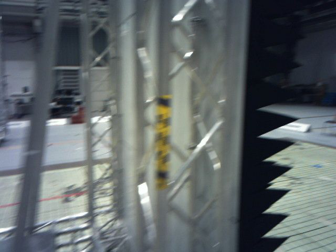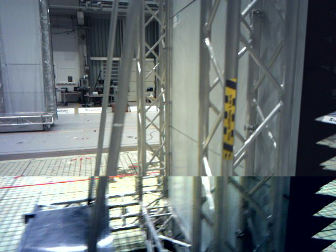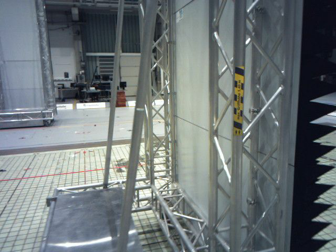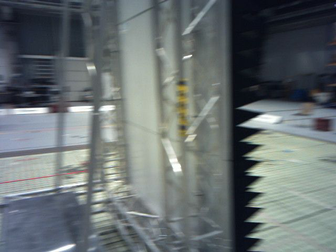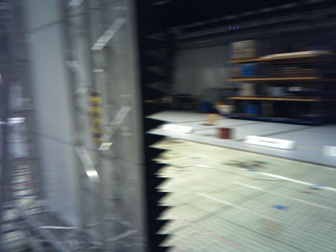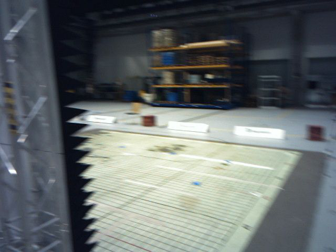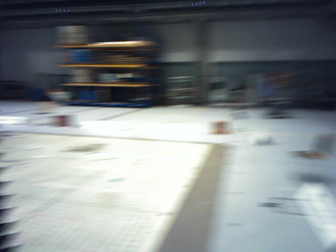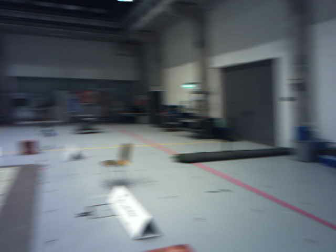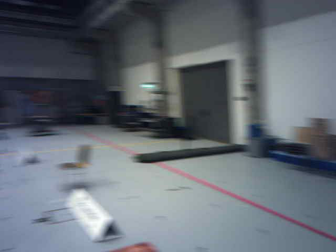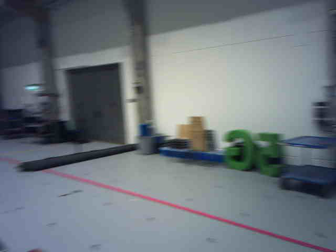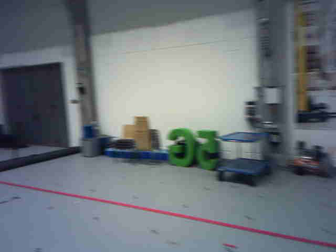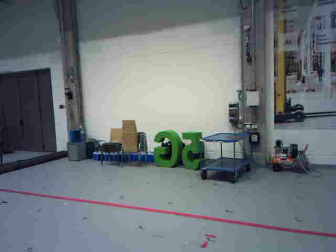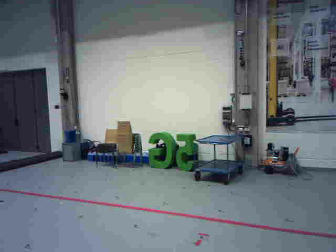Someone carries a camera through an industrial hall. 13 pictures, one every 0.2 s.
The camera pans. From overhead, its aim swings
clockwise.
The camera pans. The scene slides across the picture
to the left.
0.0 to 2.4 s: The camera swings to its right by about 135 degrees, and the scene slides to the left. It travels backward, about 2.2 m.
The film runs backward here.
